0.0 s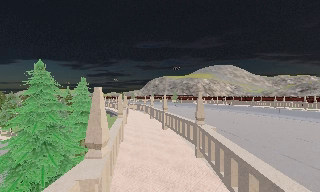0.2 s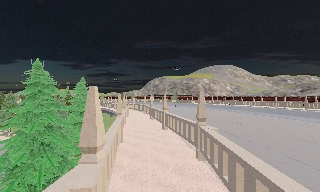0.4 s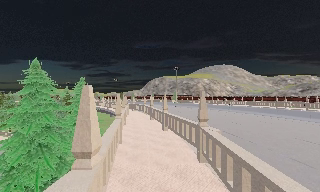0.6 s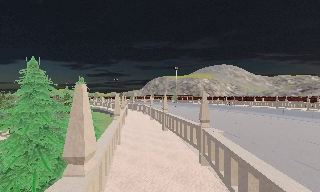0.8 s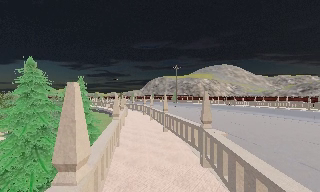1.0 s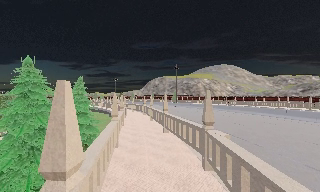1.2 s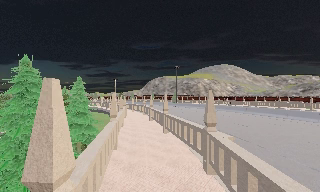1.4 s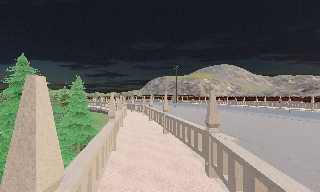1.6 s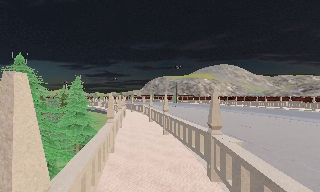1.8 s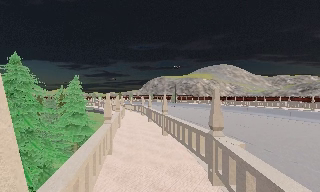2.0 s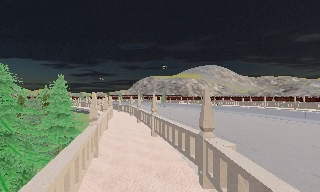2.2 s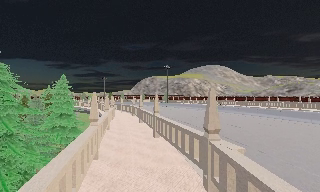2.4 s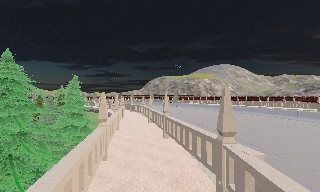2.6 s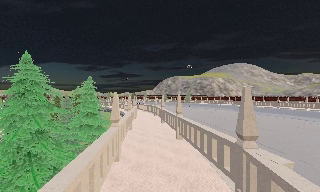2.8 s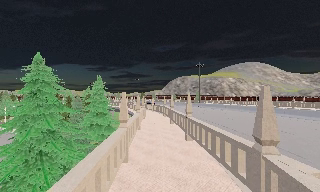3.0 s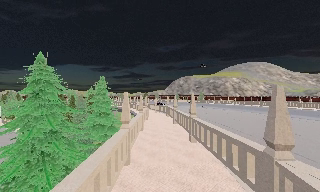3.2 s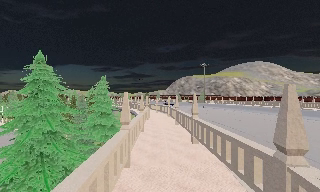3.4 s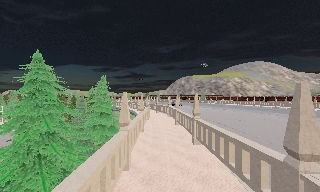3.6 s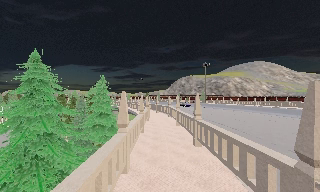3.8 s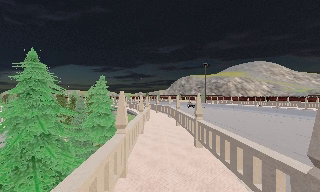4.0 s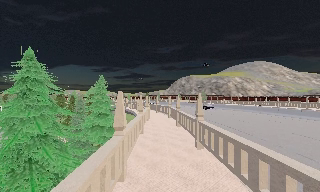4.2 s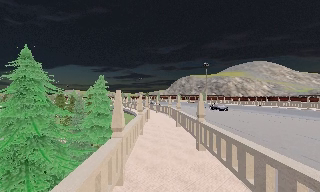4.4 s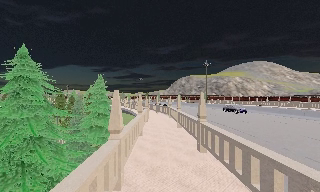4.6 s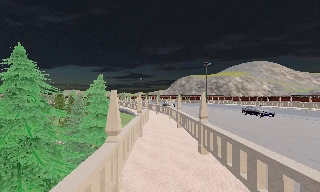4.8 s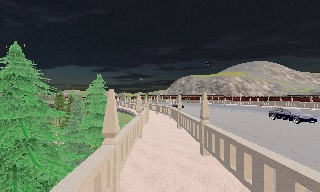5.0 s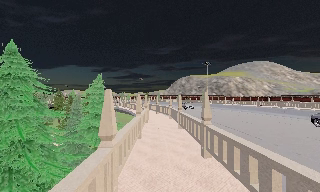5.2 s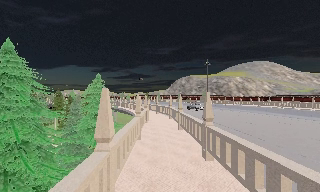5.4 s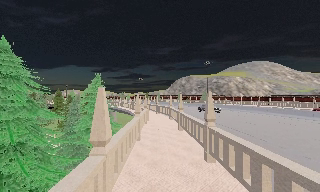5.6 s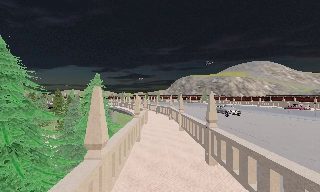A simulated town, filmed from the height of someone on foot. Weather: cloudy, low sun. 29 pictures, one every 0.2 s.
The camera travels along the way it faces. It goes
forward.
0.0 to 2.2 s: The camera travels forward, about 2.5 m, so what stands in front looms larger.
2.2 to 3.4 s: The scene slides to the right, as the camera pans about 15 degrees to its left. It travels forward, about 1.5 m, so what stands in front looms larger.
3.4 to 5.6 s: The camera travels forward, about 2.5 m, so what stands in front looms larger.
The film runs forward here.
